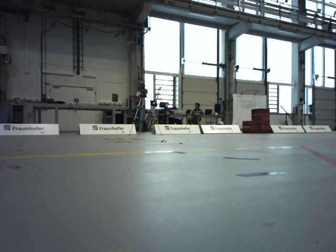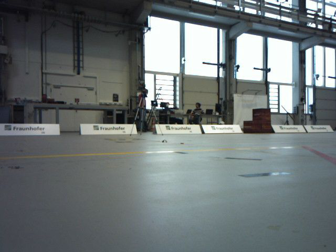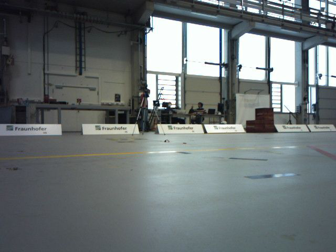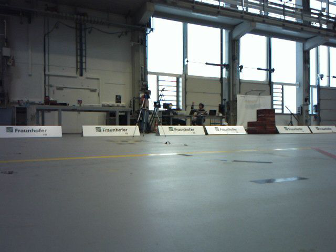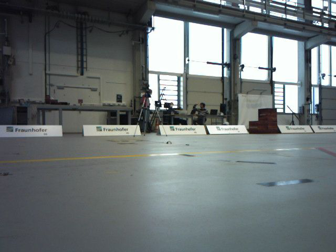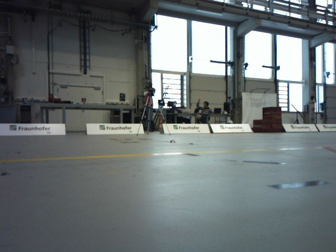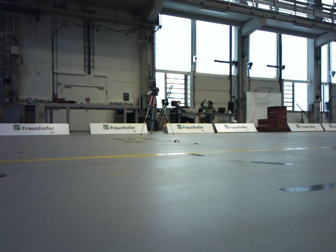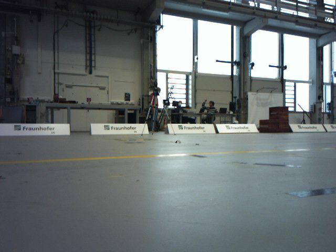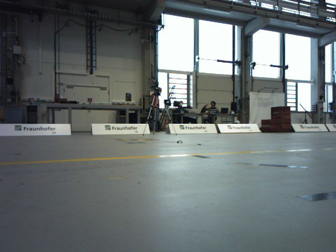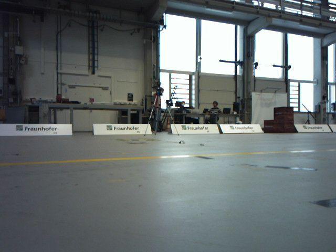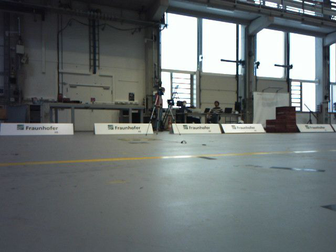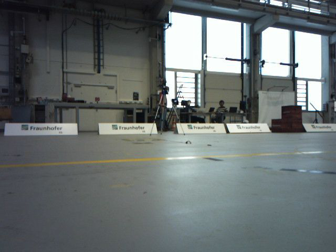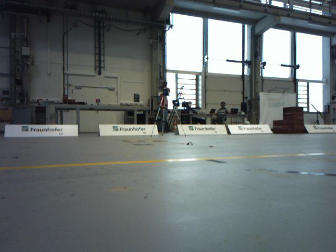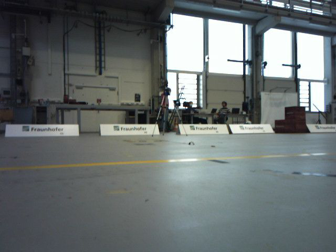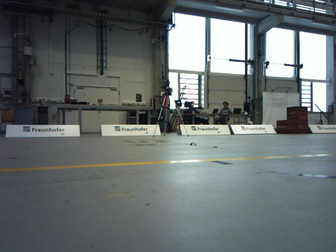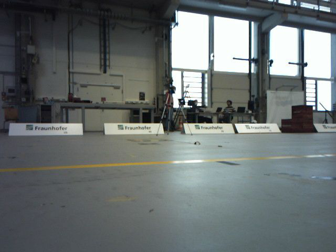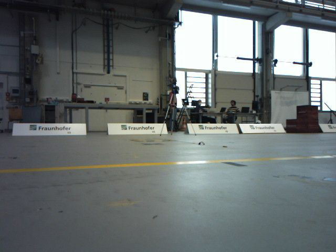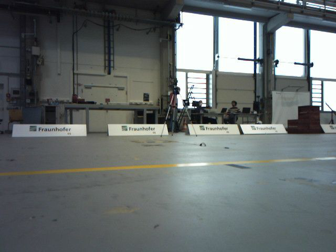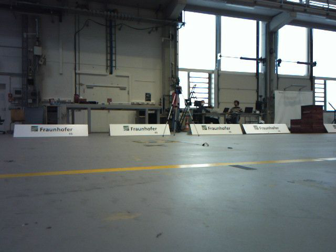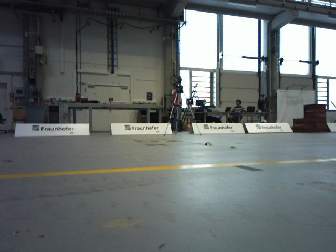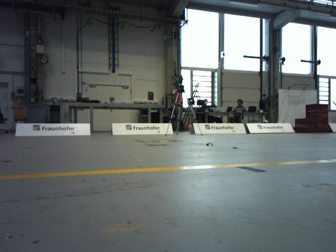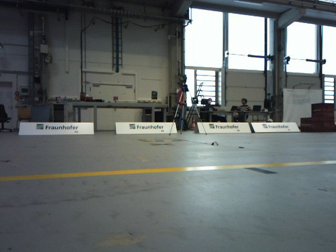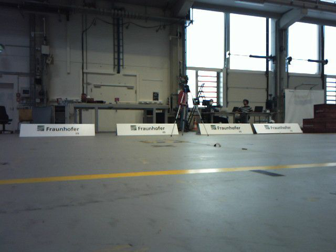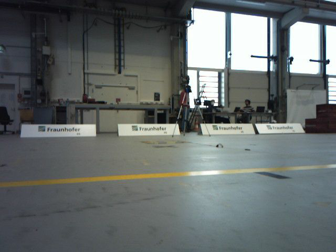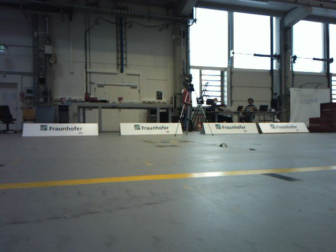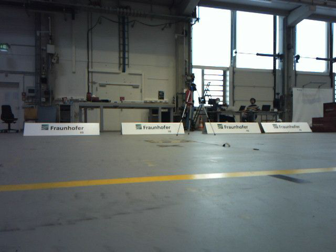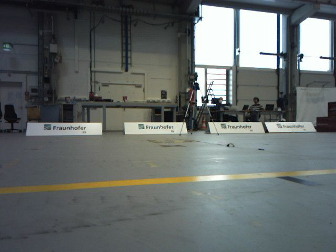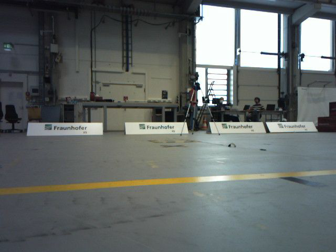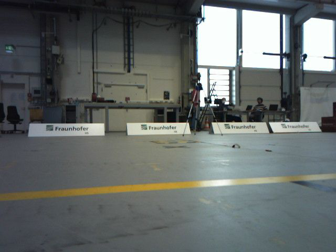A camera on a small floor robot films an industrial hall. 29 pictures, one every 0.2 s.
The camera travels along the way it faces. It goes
forward.
0.0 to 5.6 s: The camera pans to its left, which is counterclockwise from overhead, by about 10 degrees. It travels forward, about 1.2 m, so what stands in front looms larger.
The film runs forward here.
